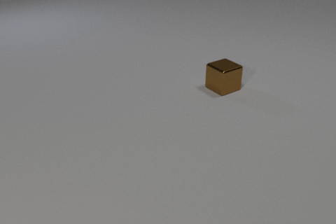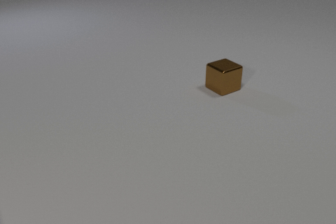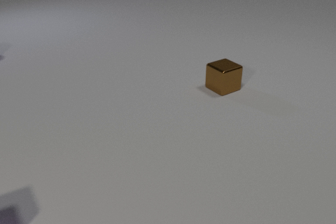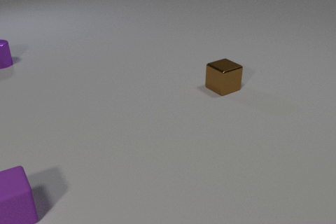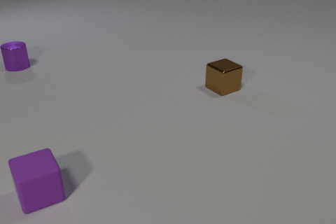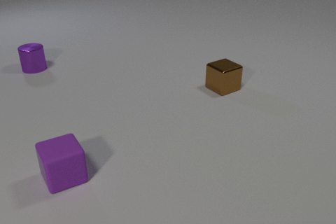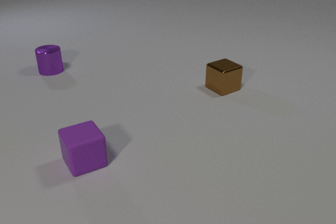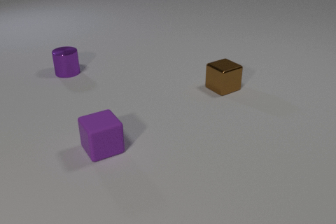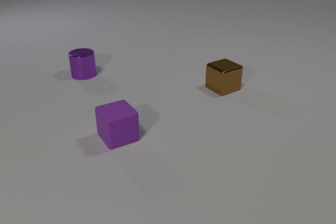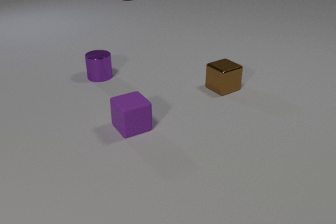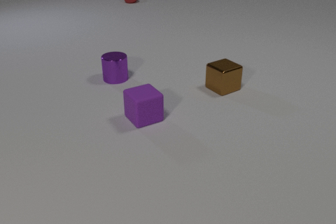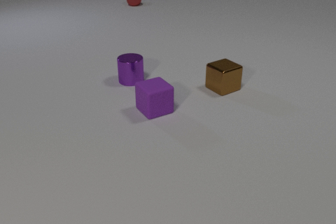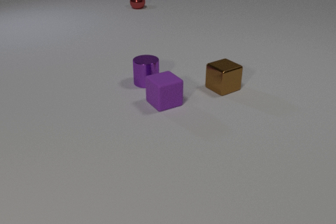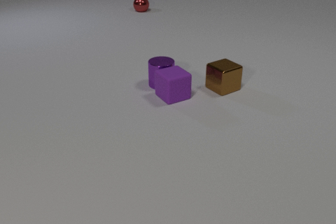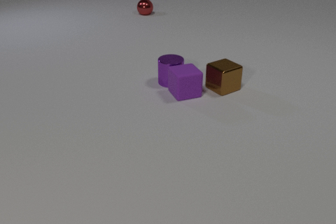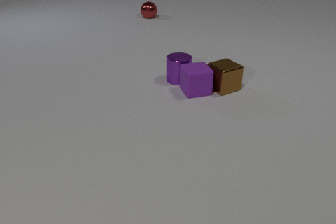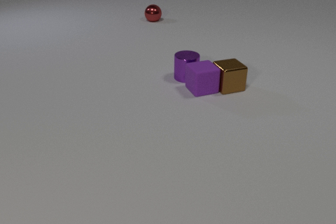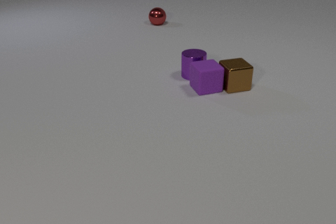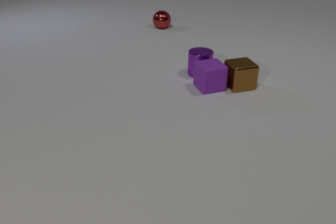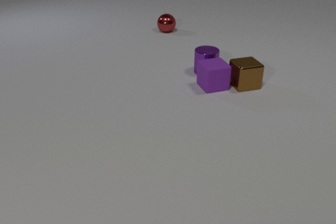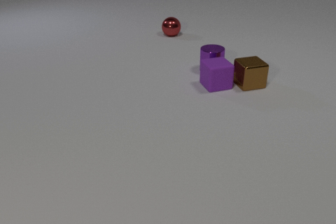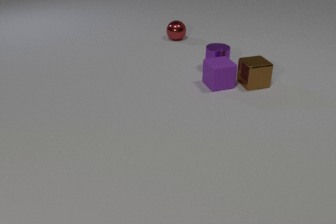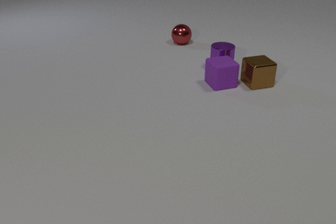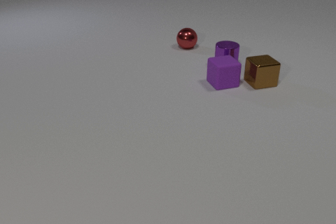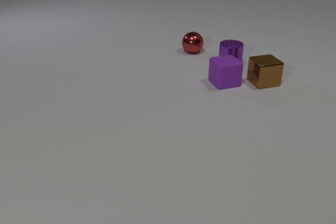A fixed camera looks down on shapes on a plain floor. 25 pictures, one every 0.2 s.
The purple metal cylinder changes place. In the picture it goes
to the right.
The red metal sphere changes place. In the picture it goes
toward the camera.
0.0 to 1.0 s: The purple rubber cube comes in at the left edge, slides to the right and away from the camera. The purple metal cylinder comes in at the left edge, slides to the right and toward the camera.
1.0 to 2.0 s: The purple rubber cube slides away from the camera and to the right. The purple metal cylinder slides to the right and toward the camera. The red metal sphere comes in at the top edge, rolls toward the camera.
2.0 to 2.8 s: The purple rubber cube slides away from the camera and to the right. The purple metal cylinder slides to the right. The red metal sphere rolls toward the camera. The purple rubber cube and the purple metal cylinder collide.
2.8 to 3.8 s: The purple rubber cube slides to the right and away from the camera. The purple metal cylinder slides to the right and away from the camera. The brown metal cube slides to the right and away from the camera. The red metal sphere rolls toward the camera. The purple rubber cube and the brown metal cube collide.
3.8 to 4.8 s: The purple rubber cube slides to the right and away from the camera. The purple metal cylinder slides to the right and away from the camera. The brown metal cube slides to the right and away from the camera. The red metal sphere rolls toward the camera and to the right.
How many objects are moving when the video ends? 4.
How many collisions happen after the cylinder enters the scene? 2.
How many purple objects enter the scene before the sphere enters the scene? 2.
